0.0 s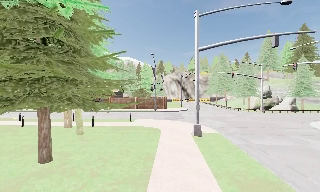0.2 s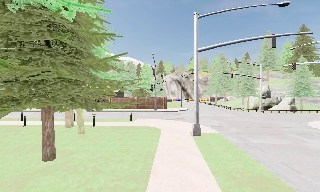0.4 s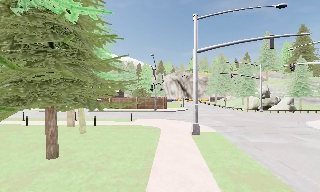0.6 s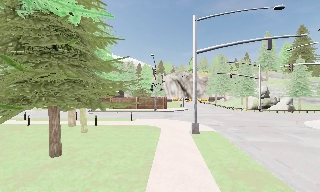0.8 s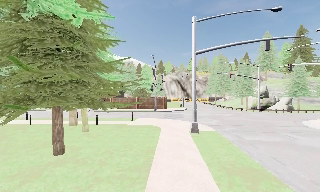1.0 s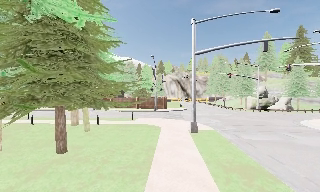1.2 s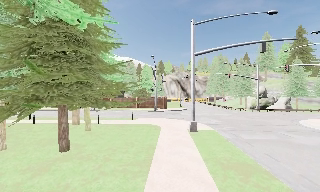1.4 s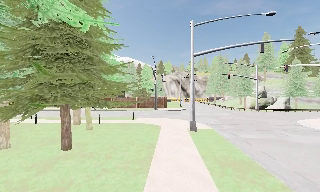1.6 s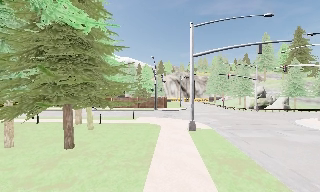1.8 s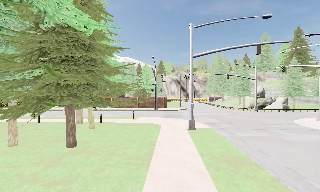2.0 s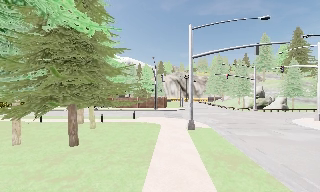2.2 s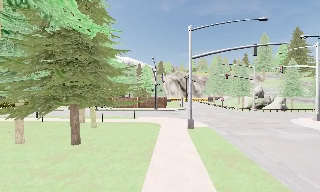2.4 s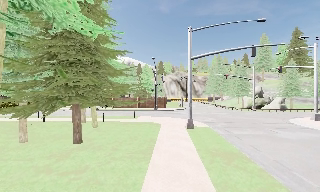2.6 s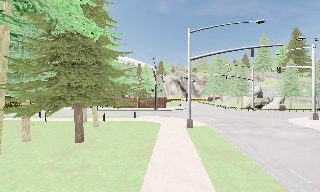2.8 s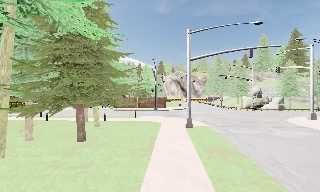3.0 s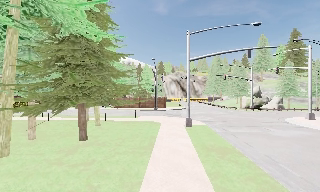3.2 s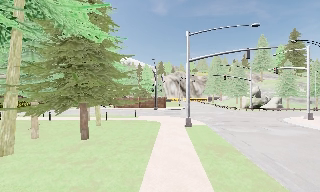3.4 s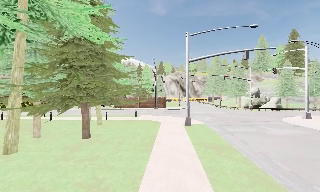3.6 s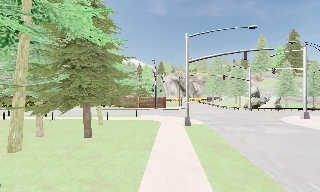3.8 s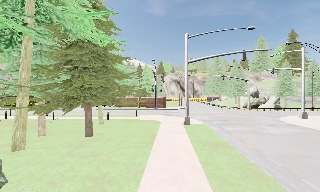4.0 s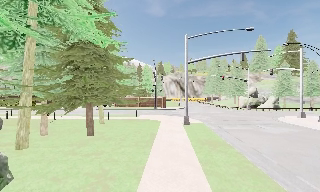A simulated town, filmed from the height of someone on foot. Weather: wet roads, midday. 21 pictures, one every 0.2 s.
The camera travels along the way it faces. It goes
backward.
0.0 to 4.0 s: The camera travels backward, about 4 m, so what stands in front gets smaller.
The film runs backward here.
